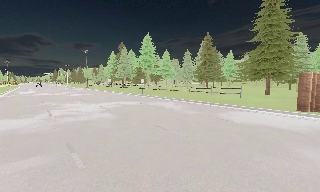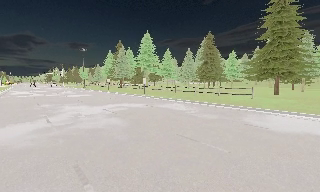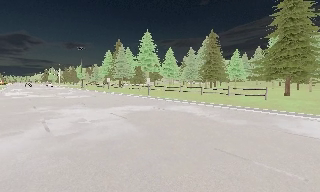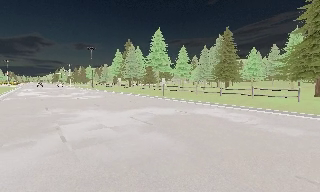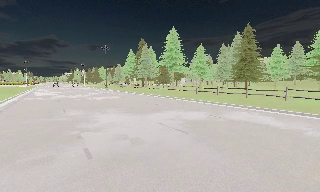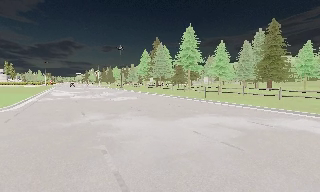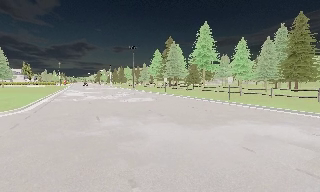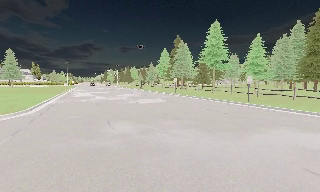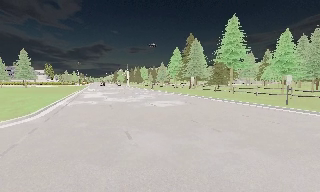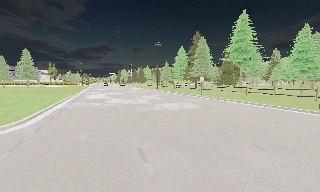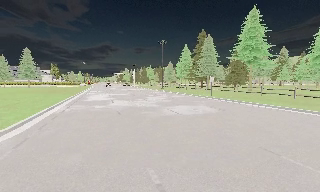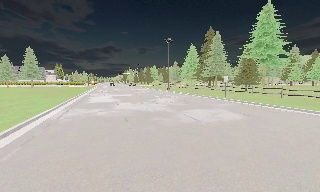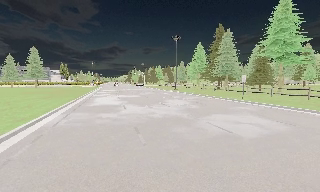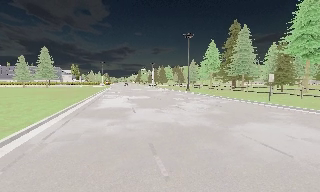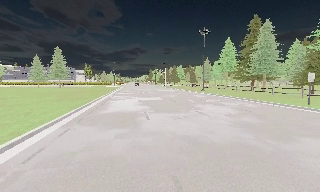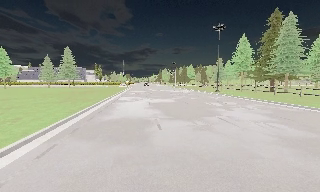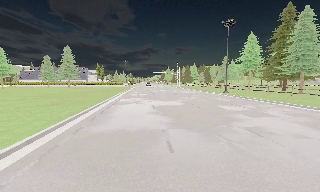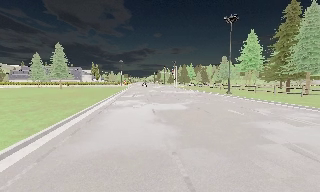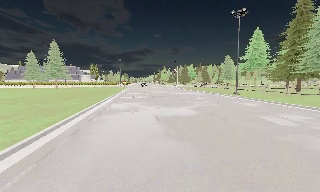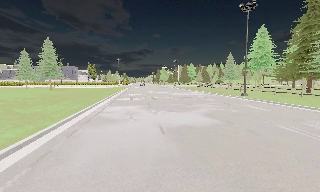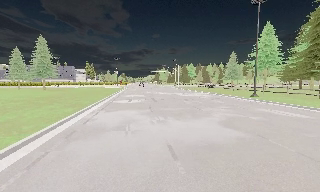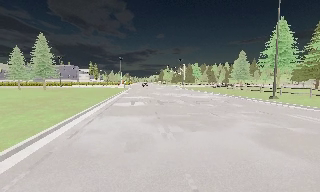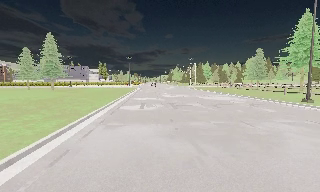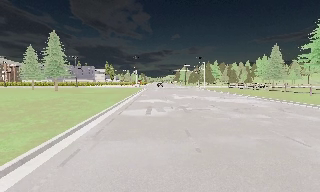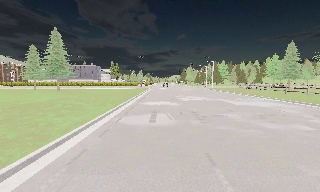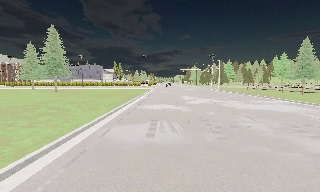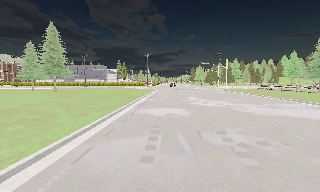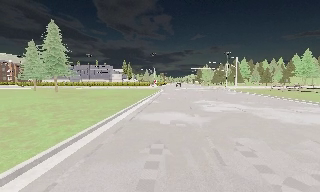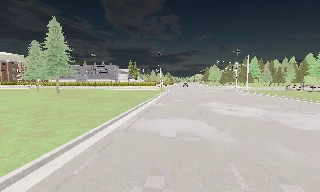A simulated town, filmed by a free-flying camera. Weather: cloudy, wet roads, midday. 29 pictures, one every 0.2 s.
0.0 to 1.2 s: The camera pans to its left, which is counterclockwise from overhead, by about 10 degrees. It travels forward and to its left, about 10 m, so what stands in front looms larger.
1.2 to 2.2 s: The camera travels forward and to its left, about 9 m, so what stands in front looms larger.
2.2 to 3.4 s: The camera swings to its left by about 10 degrees, and the scene slides to the right. It travels forward, about 12 m, so what stands in front looms larger.
3.4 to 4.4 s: The camera travels forward, about 10 m, so what stands in front looms larger.
4.4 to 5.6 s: The scene slides to the right, as the camera pans about 10 degrees to its left. It travels forward, about 12 m, so what stands in front looms larger.
The film runs forward here.
